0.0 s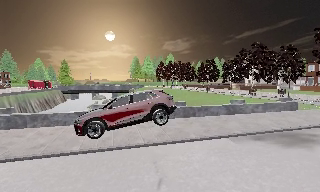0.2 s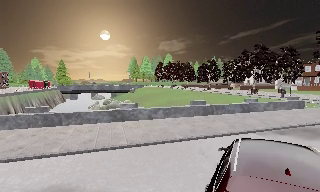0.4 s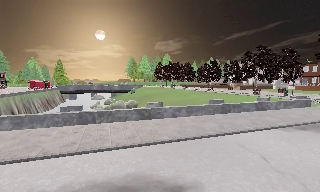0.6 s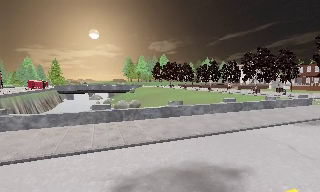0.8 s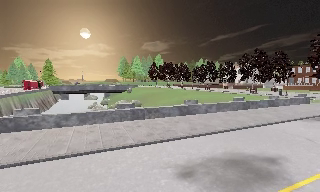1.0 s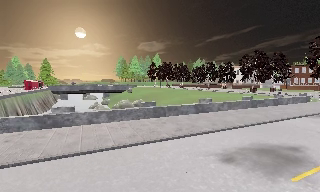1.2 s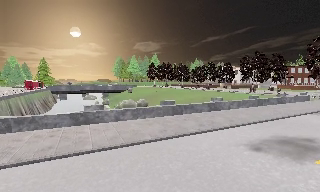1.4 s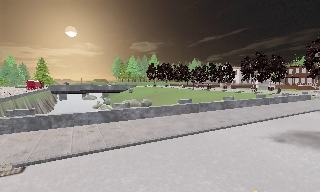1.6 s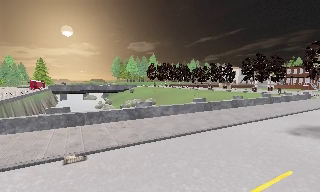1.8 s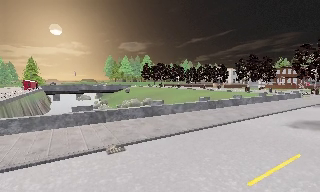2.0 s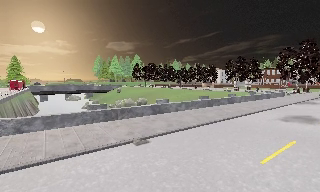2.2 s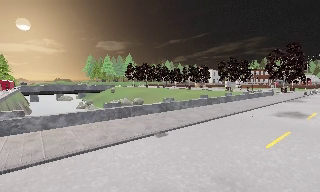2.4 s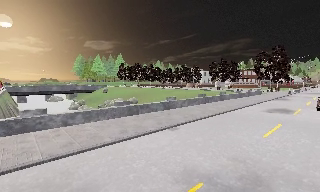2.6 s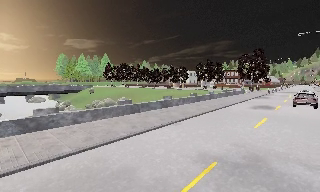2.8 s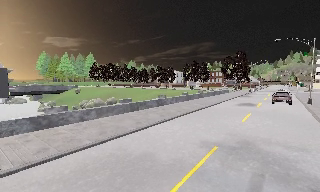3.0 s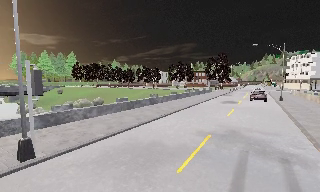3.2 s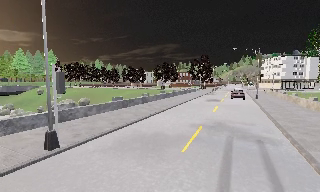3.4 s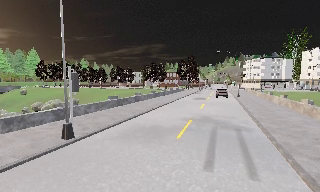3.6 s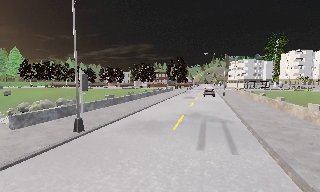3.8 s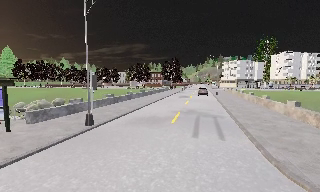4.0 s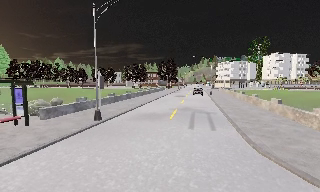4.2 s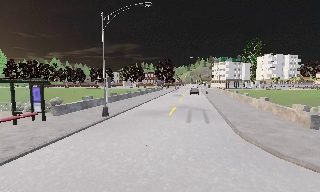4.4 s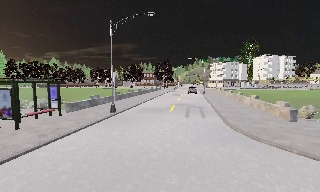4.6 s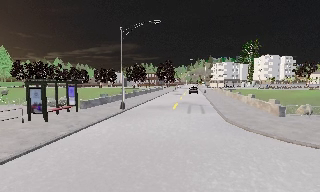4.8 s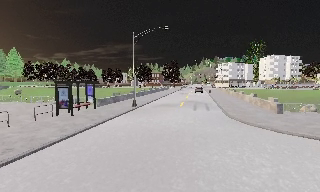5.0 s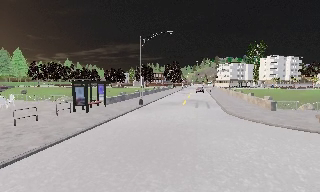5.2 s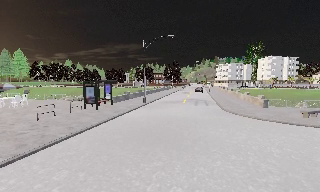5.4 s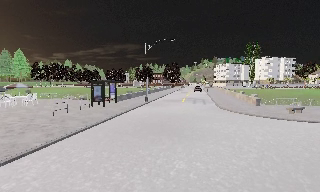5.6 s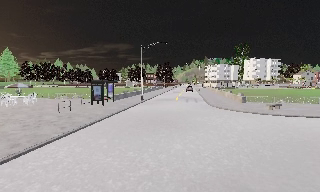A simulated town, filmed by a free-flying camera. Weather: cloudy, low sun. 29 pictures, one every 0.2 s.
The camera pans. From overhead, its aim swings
clockwise.
0.0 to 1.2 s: The camera pans to its right, which is clockwise from overhead, by about 10 degrees. It travels to its left, about 12 m, so close, fixed things drift to the right.
1.2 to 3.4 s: The camera pans to its right, which is clockwise from overhead, by about 45 degrees. It travels to its left and backward, about 17 m.
3.4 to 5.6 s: The camera pans to its right, which is clockwise from overhead, by about 10 degrees. It travels backward, about 16 m, so what stands in front gets smaller.
The film runs backward here.
